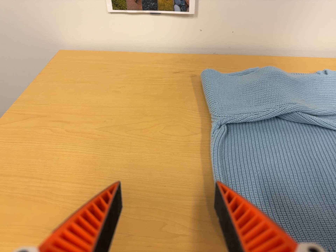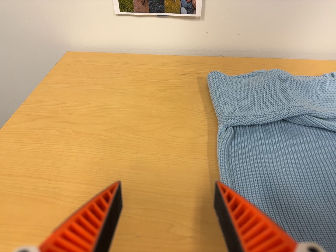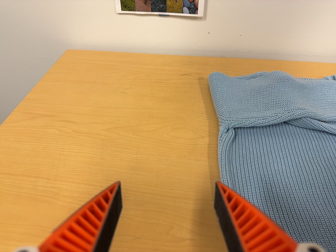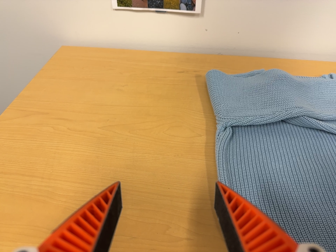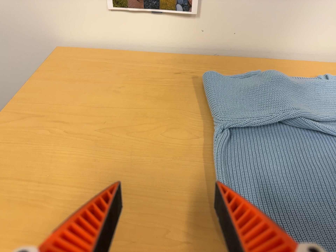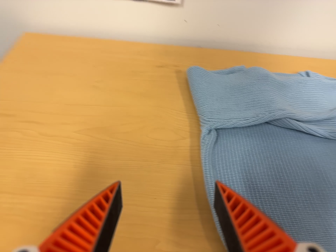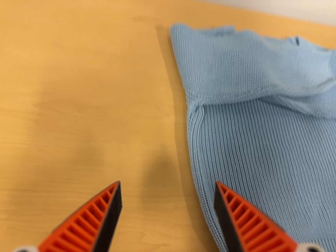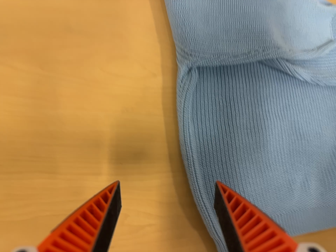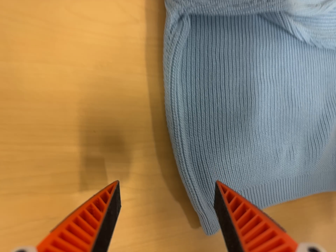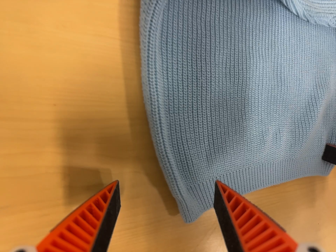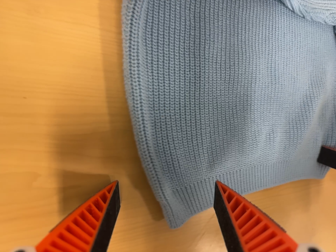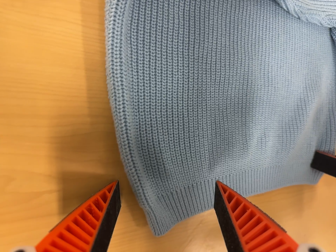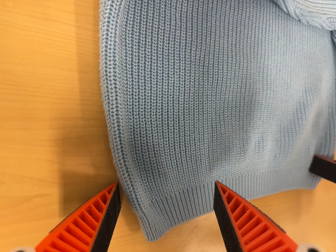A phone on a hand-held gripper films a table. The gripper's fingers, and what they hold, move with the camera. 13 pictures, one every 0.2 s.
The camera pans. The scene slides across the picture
to the left.
The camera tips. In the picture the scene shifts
upward.
0.0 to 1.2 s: The camera pans to its right by about 15 degrees. It travels toward the top of its view, forward and to its left, about 14 cm. Its aim tips toward the bottom of its view by about 20 degrees.
1.2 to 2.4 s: The camera swings to its right by about 20 degrees, and the scene slides to the left. It travels forward, about 16 cm, so what stands in front looms larger. Its aim tips toward the bottom of its view by about 30 degrees, and the scene shifts upward.
The film runs forward here.
